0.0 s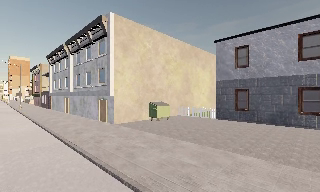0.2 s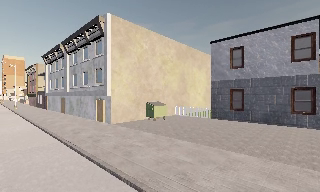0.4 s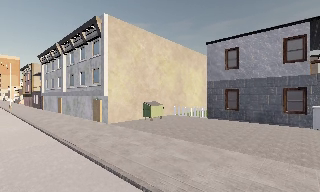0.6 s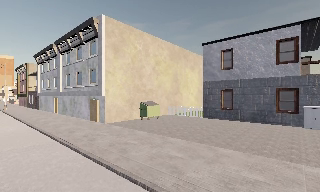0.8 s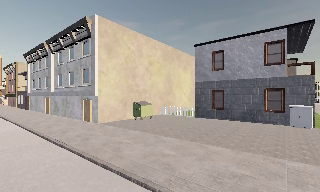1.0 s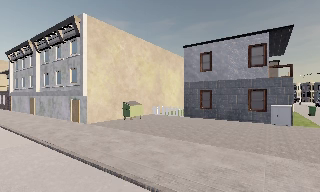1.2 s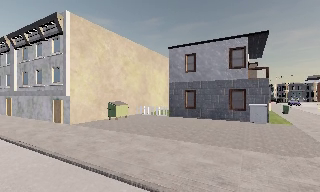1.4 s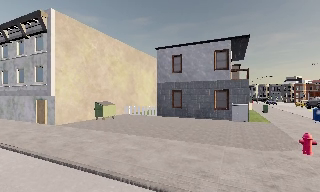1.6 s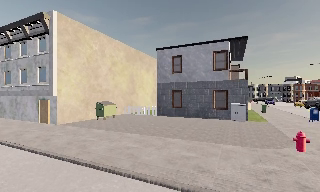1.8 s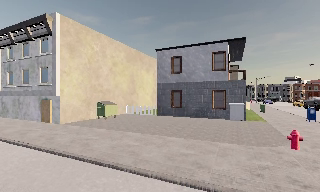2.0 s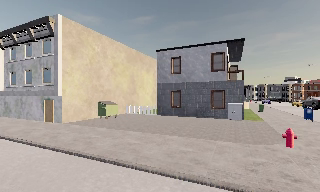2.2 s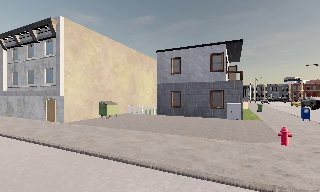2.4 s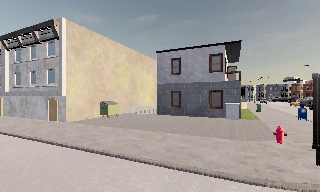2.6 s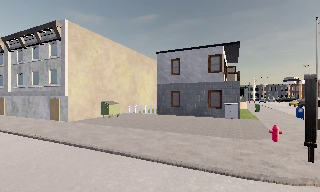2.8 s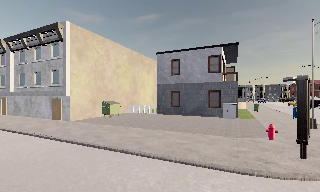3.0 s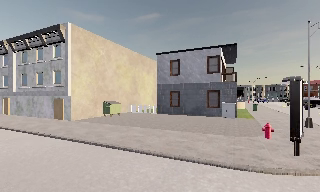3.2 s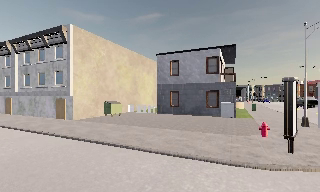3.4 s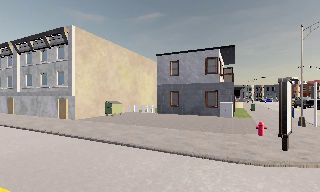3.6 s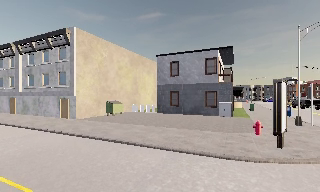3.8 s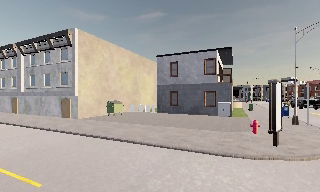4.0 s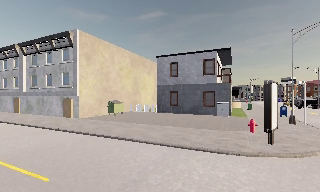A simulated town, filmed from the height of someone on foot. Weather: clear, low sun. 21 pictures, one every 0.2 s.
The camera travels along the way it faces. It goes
backward.
0.0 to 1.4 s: The camera swings to its right by about 20 degrees, and the scene slides to the left. It travels backward, about 1.5 m, so what stands in front gets smaller.
1.4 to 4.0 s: The camera travels backward, about 3.5 m, so what stands in front gets smaller.
The film runs backward here.
